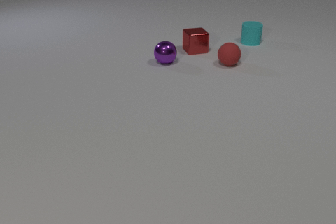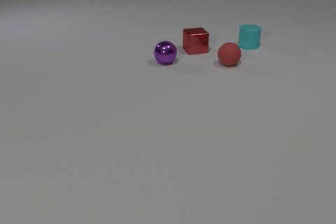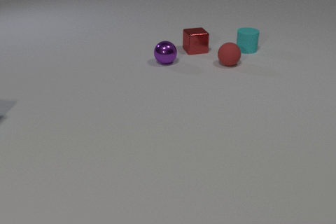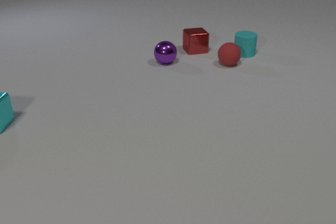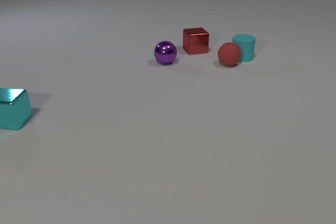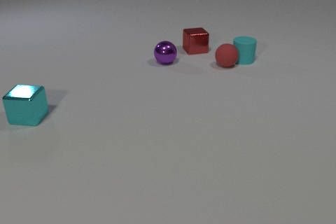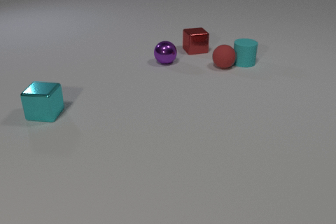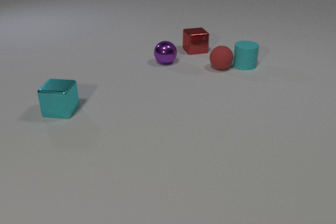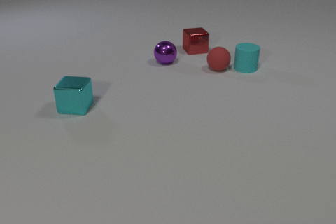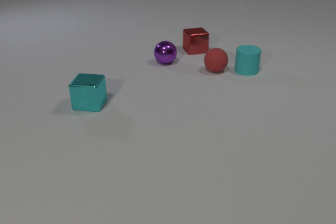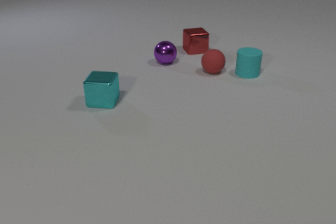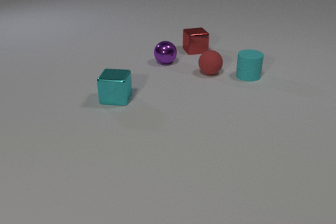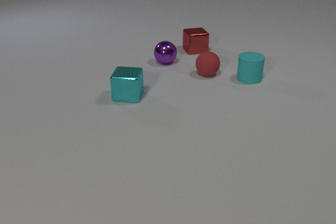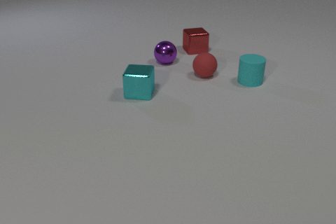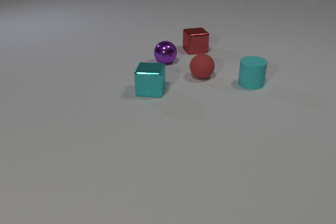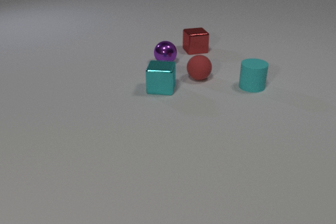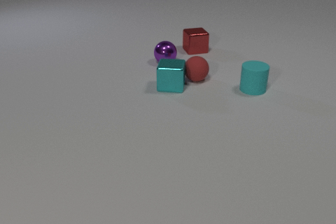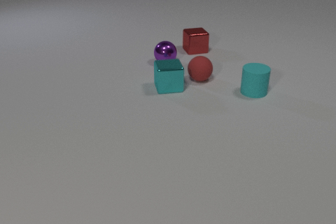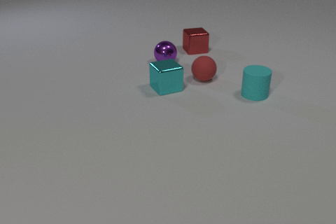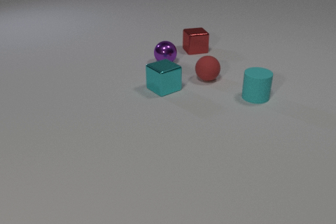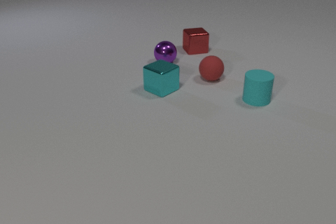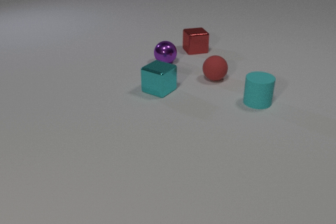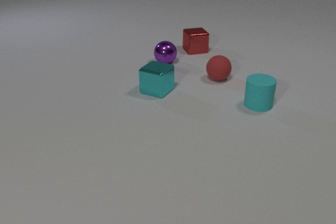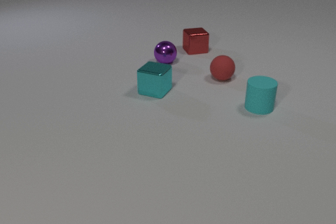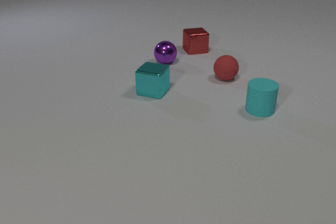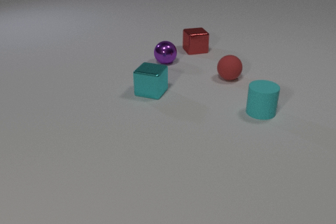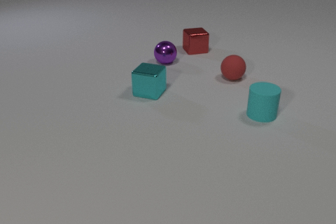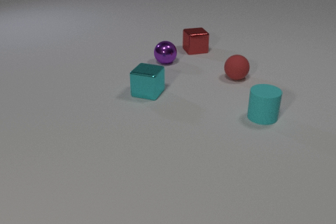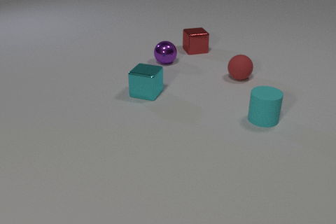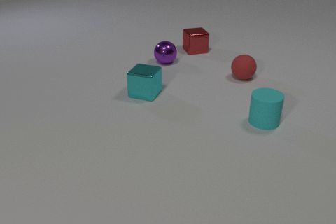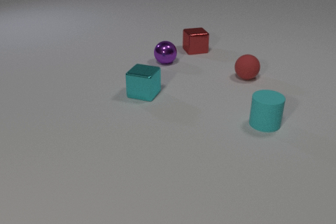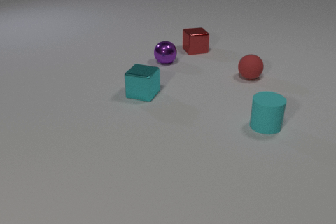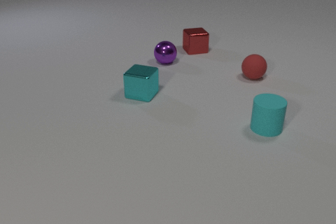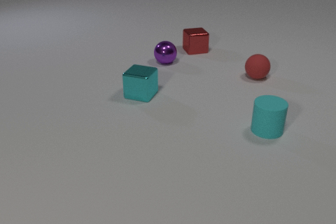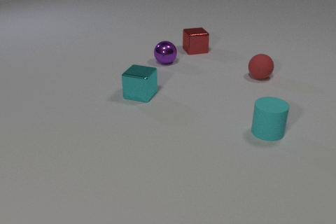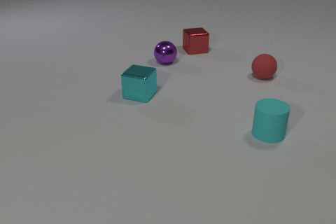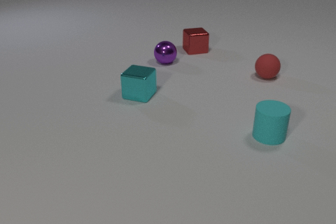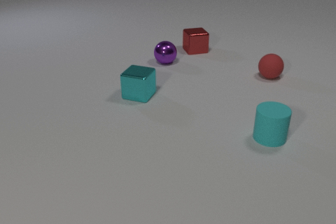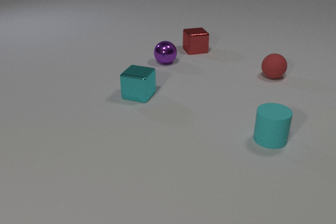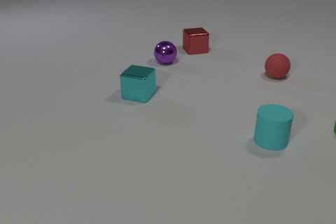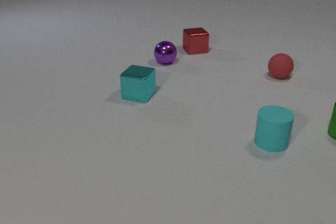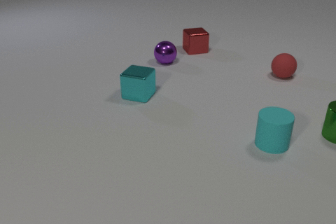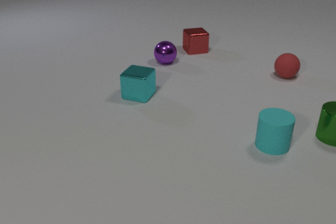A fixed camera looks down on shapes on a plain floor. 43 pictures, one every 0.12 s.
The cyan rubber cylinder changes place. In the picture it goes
toward the camera.
The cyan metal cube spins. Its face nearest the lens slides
to the right.
0.00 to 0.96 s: The cyan rubber cylinder slides toward the camera. The red rubber sphere rolls toward the camera and to the left. The cyan metal cube comes in at the left edge, slides to the right. The cyan rubber cylinder and the red rubber sphere collide.
0.96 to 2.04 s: The cyan rubber cylinder slides toward the camera. The red rubber sphere rolls toward the camera and to the left. The cyan metal cube slides to the right. The red rubber sphere and the cyan metal cube collide.
2.04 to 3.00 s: The cyan rubber cylinder slides toward the camera. The red rubber sphere rolls to the right. The cyan metal cube slides to the left and toward the camera, spins so that its near face slides to the right, counterclockwise seen from above.
3.00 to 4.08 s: The cyan rubber cylinder slides toward the camera. The red rubber sphere rolls to the right. The cyan metal cube slides to the left and toward the camera.
4.08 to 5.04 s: The cyan rubber cylinder slides toward the camera. The red rubber sphere rolls to the right. The green metal cylinder comes in at the right edge, slides to the left and toward the camera.
How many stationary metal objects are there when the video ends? 3.
What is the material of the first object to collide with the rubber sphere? rubber.
How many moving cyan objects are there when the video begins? 1.
